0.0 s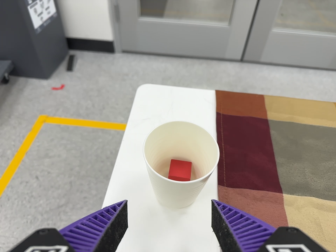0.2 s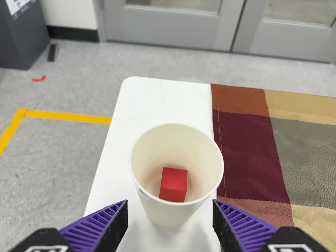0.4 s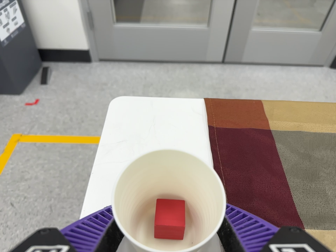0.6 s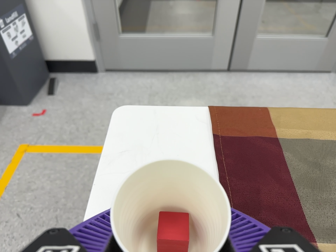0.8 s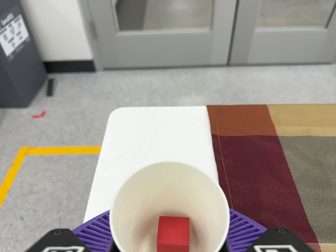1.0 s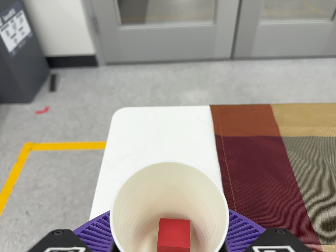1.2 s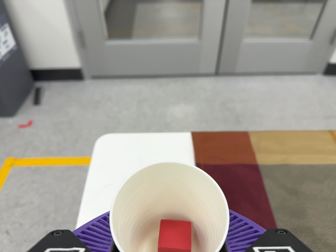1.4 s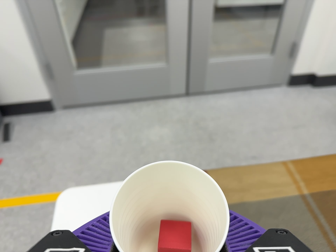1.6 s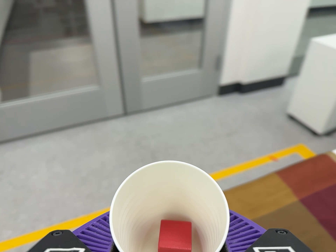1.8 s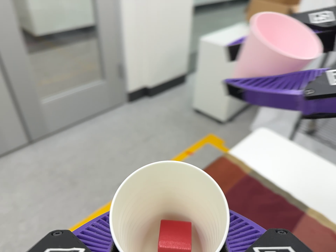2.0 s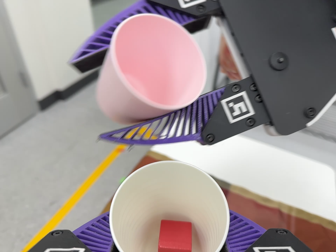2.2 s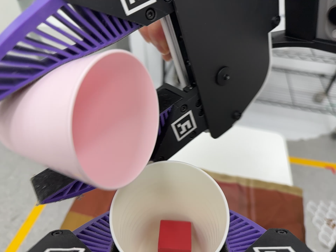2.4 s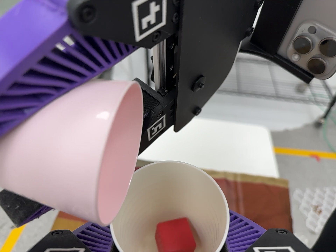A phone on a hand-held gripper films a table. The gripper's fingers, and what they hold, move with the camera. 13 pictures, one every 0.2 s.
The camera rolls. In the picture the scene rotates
counterclockwise.
The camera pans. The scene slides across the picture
to the left.
0.0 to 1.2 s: The camera travels forward and toward the top of its view, about 10 cm, so what stands in front looms larger.
1.2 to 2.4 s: The camera pans to its right by about 65 degrees. It travels toward the top of its view and to its right, about 26 cm, so close, fixed things drift downward. It rolls about its line of sight by about 50 degrees, and the scene rotates counterclockwise.
The film runs backward here.
